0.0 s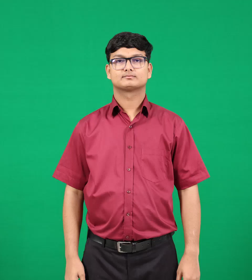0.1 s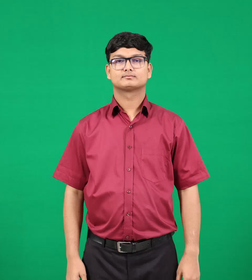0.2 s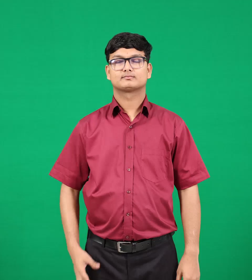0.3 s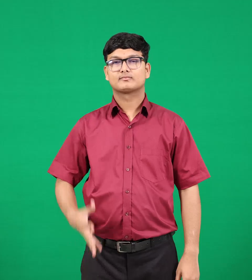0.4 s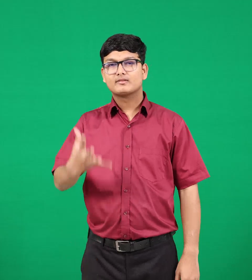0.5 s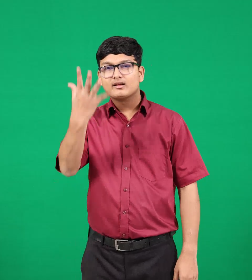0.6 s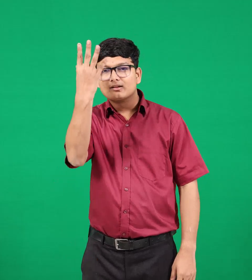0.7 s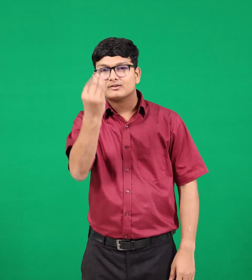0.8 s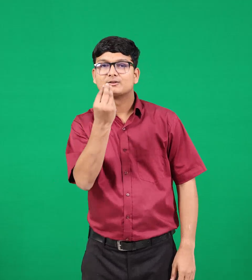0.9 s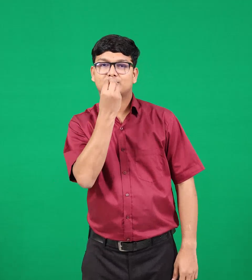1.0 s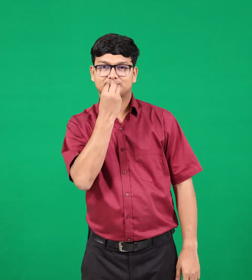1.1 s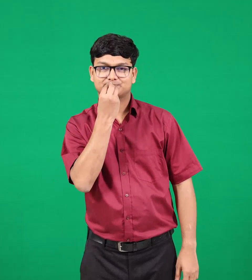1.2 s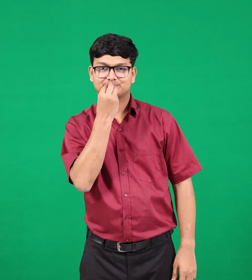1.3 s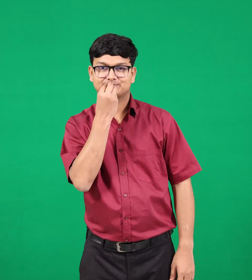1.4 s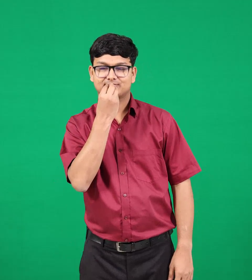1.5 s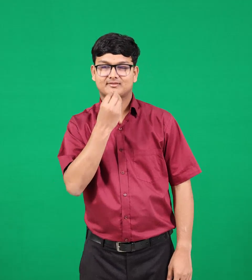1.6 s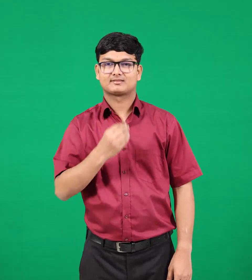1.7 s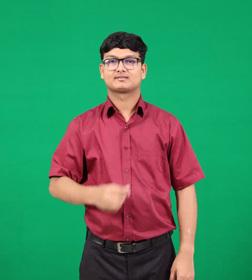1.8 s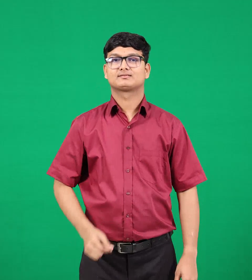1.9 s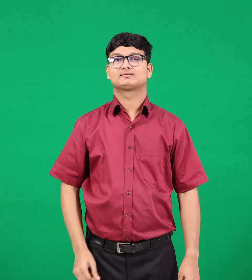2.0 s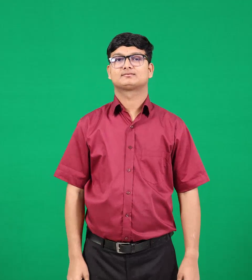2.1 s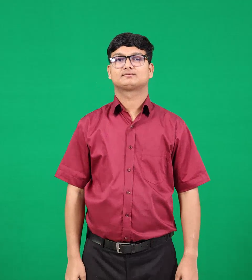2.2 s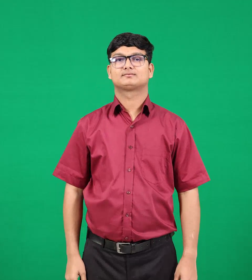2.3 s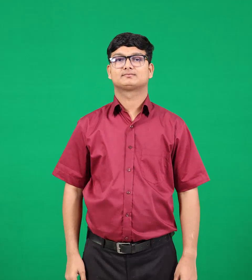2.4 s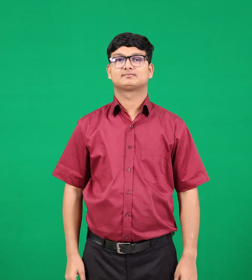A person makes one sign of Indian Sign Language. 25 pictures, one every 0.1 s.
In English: dinner
